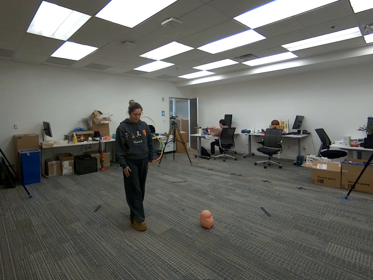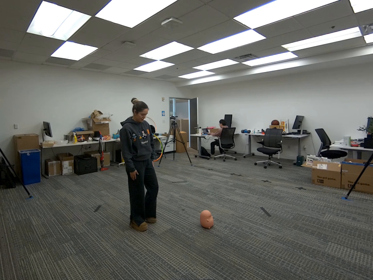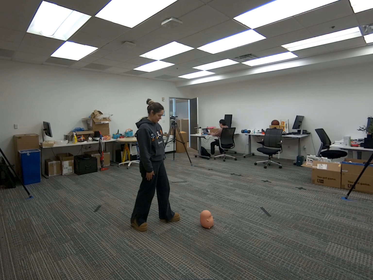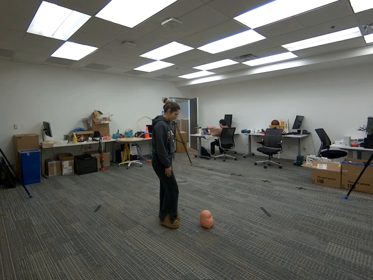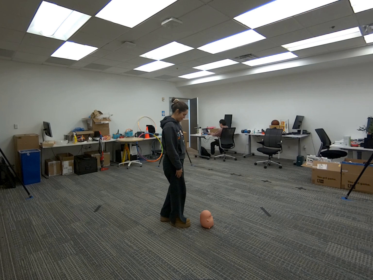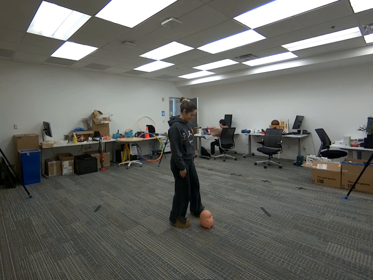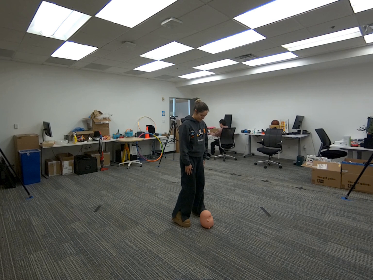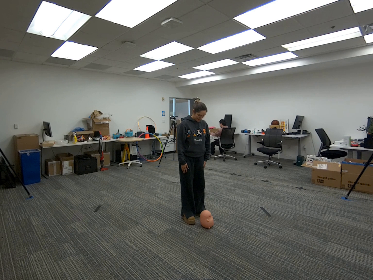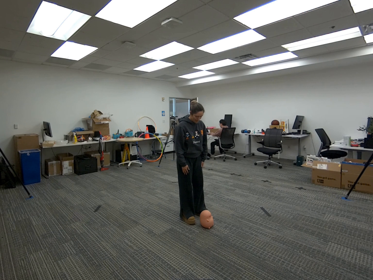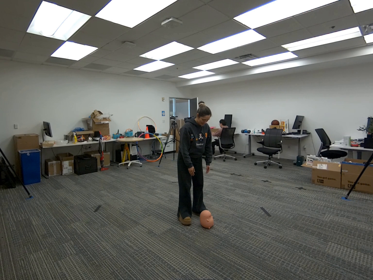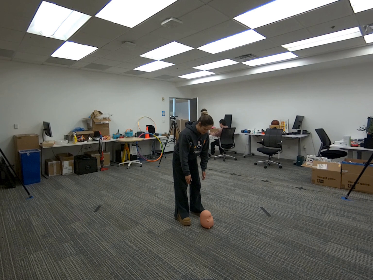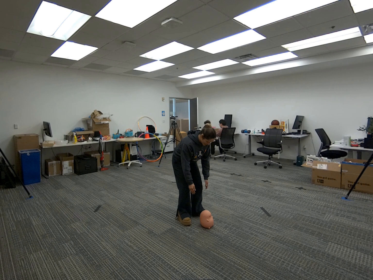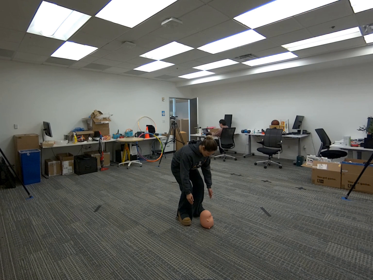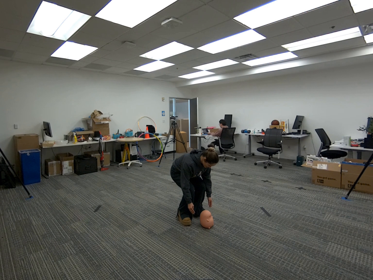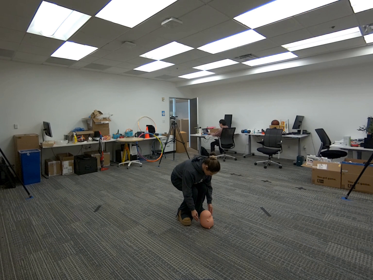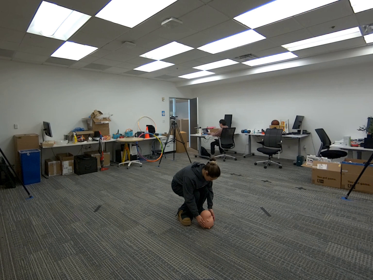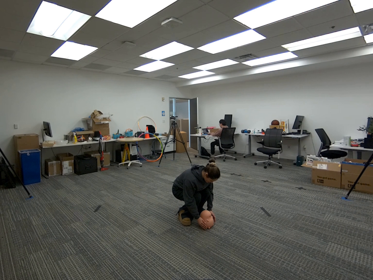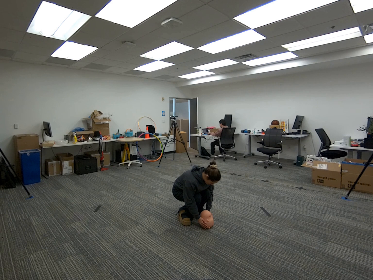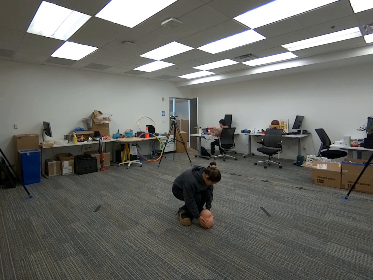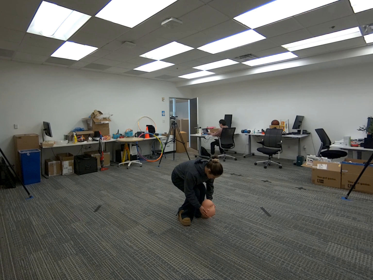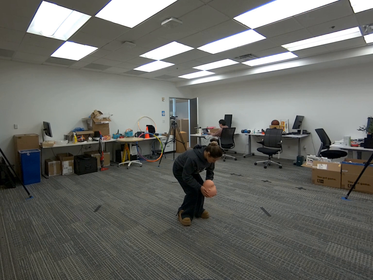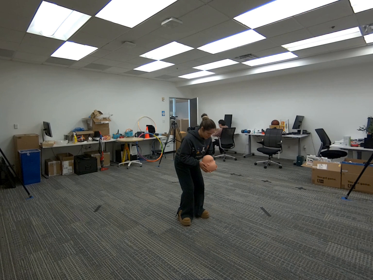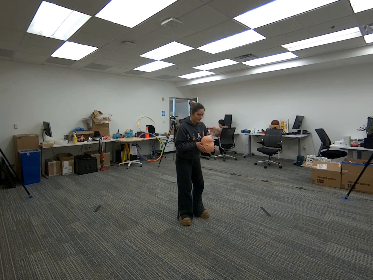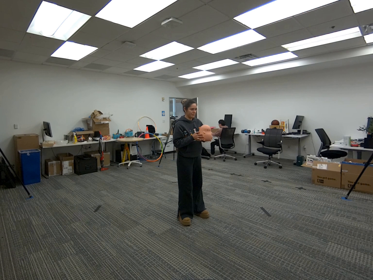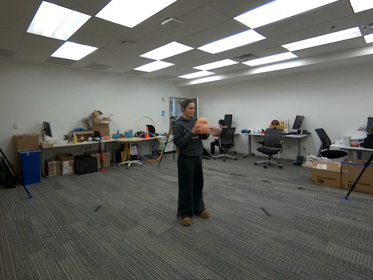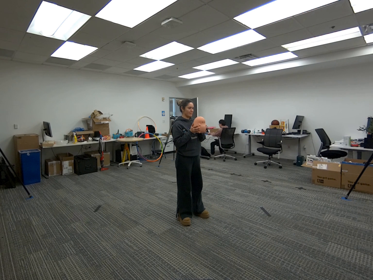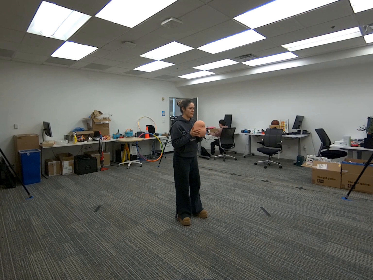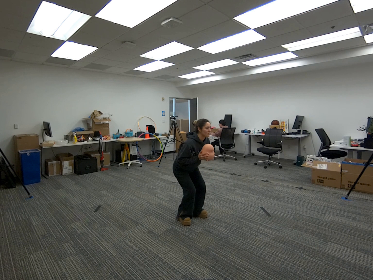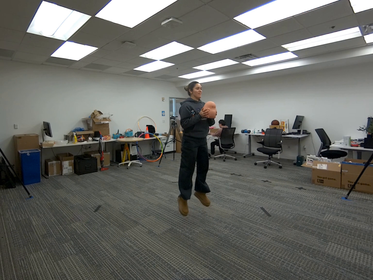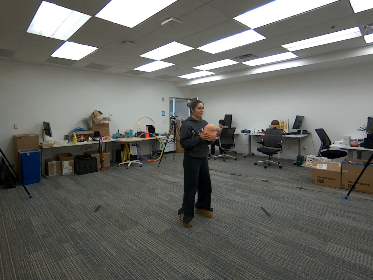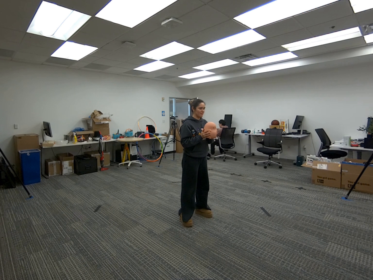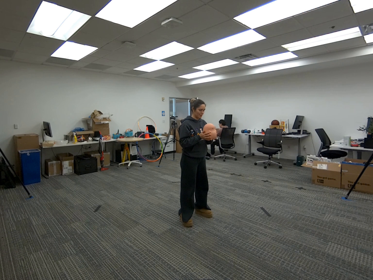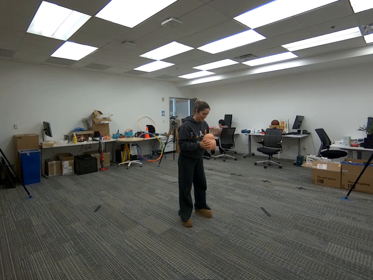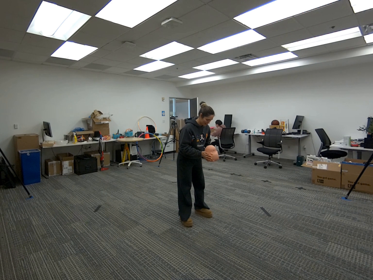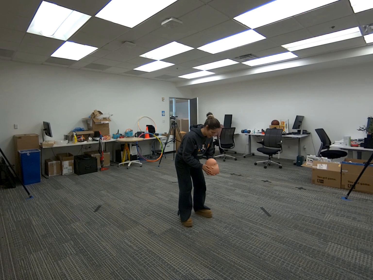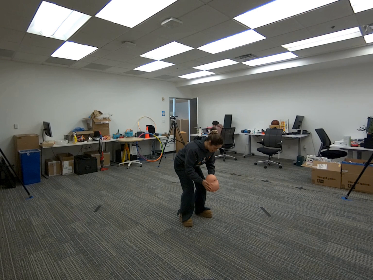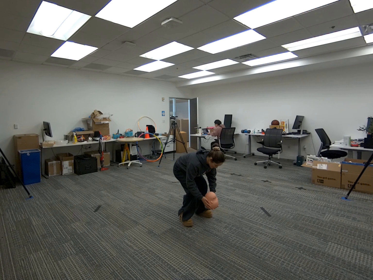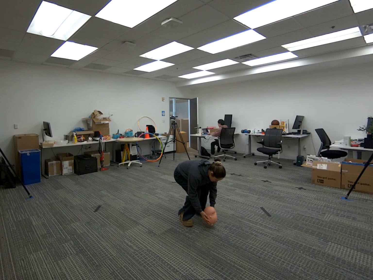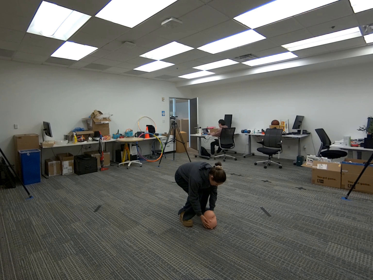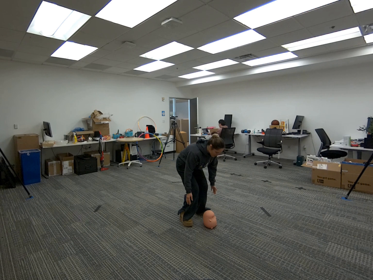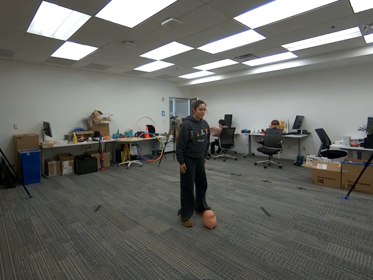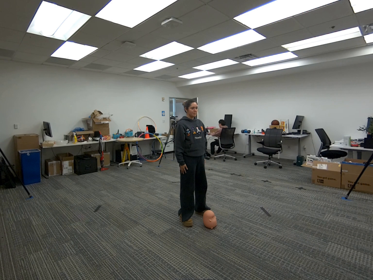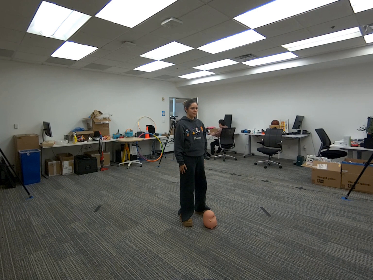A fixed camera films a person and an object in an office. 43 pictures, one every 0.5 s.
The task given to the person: Walk over to the potato light and pick it up from the floor. Grab the potato light with both hands and jump in place. Place the potato light back on the floor.
